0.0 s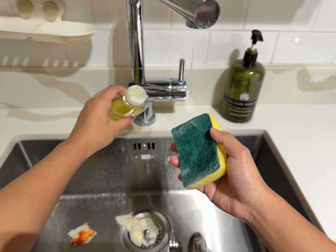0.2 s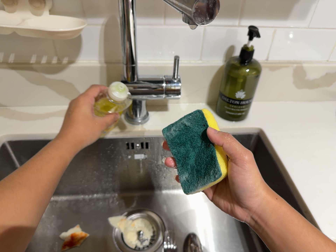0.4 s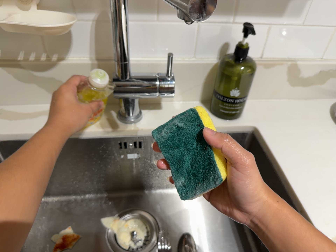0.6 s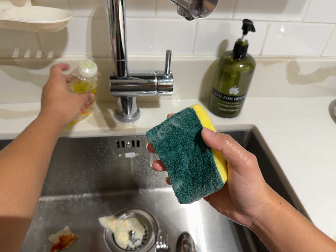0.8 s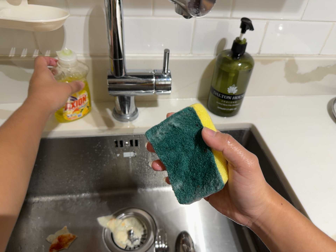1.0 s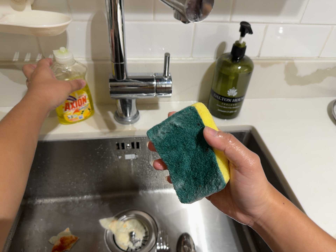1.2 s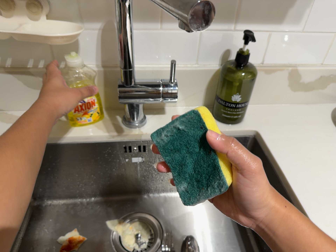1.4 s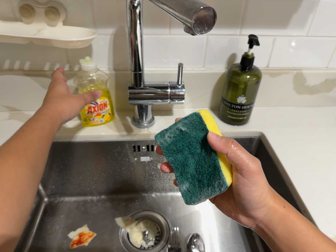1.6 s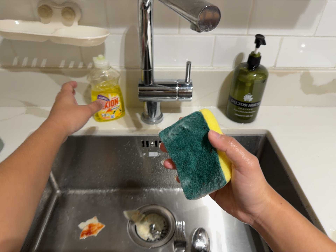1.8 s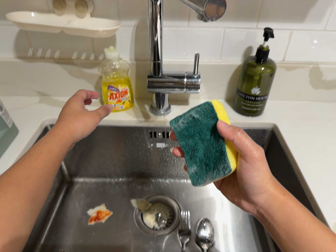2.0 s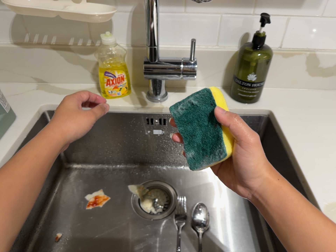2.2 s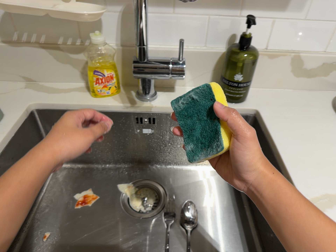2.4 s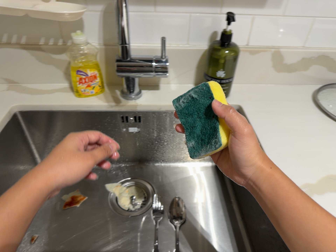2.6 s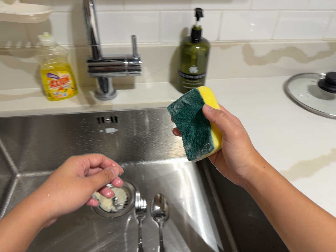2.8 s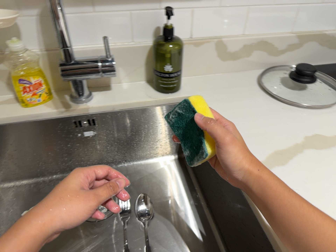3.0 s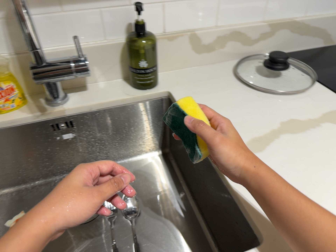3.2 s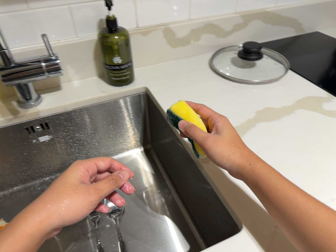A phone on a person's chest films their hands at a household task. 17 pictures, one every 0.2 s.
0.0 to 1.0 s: The camera shifts only a little, or ends up much as it began.
1.0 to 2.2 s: The camera travels backward and toward the bottom of its view, about 10 cm, so what stands in front gets smaller.
2.2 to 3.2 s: The camera pans to its right by about 15 degrees. It travels to its right, about 8 cm, so close, fixed things drift to the left. It rolls about its line of sight by about 15 degrees, and the scene rotates counterclockwise.
The film runs backward here.
